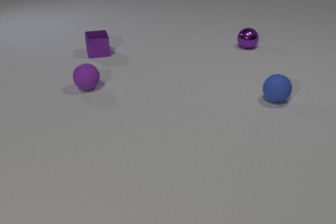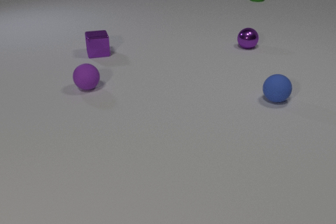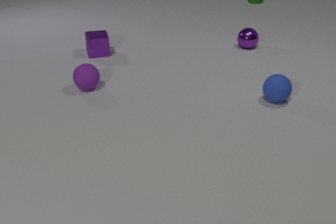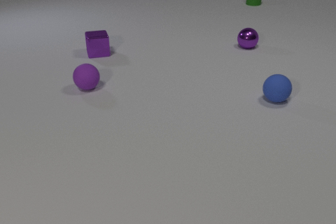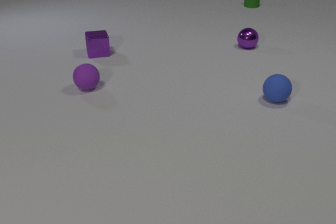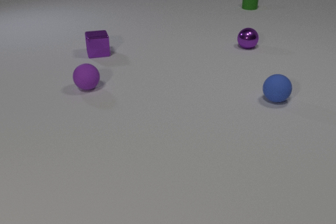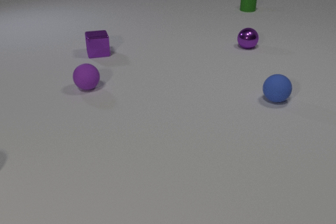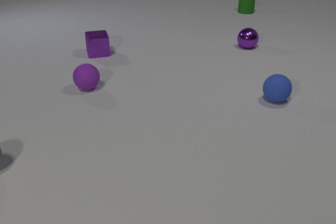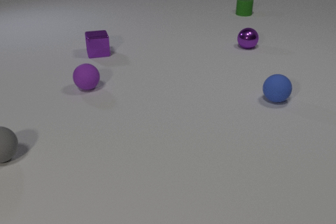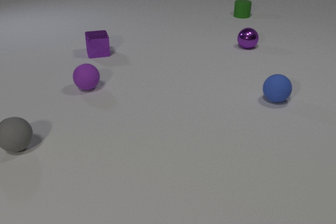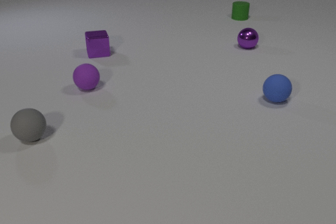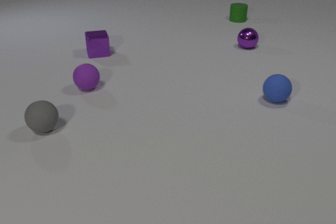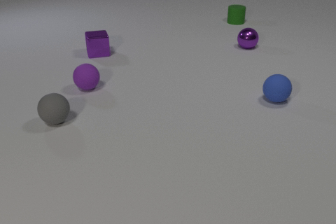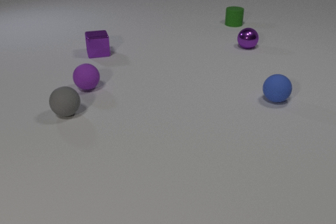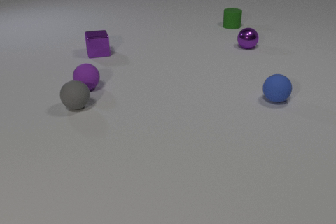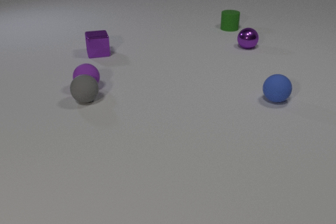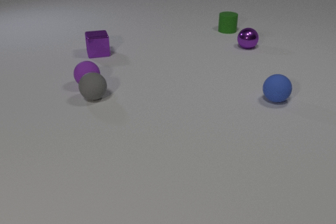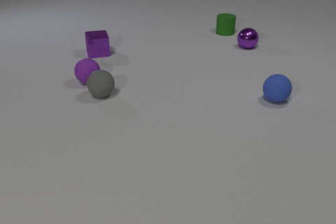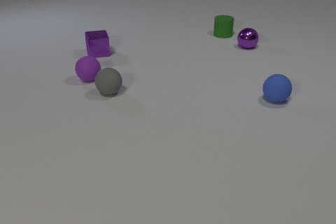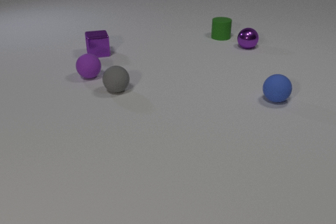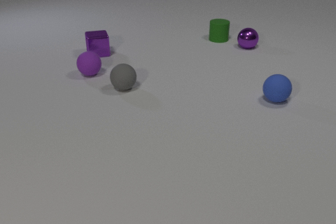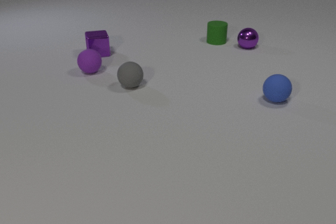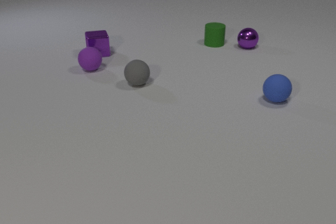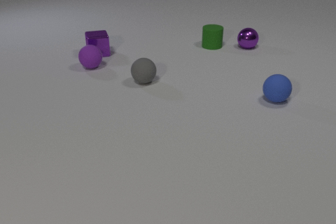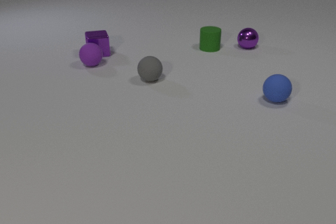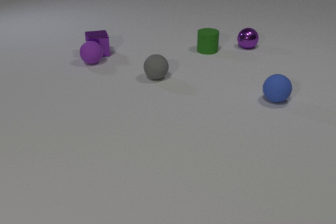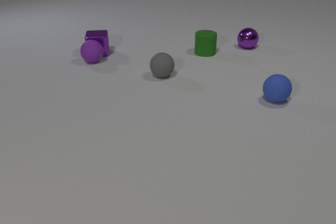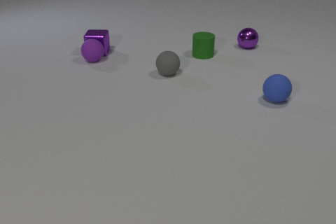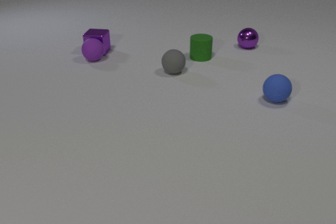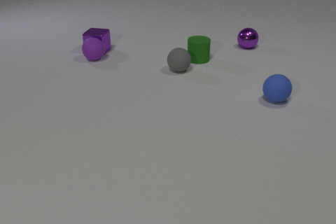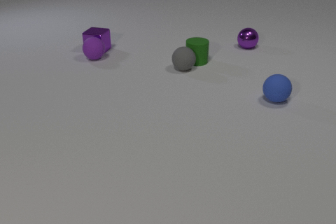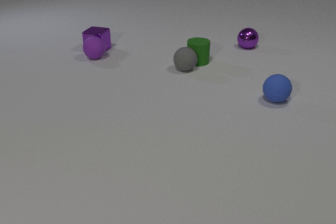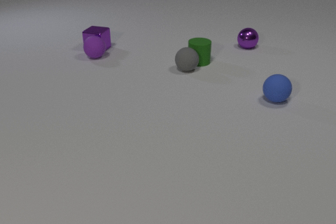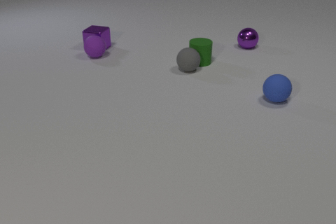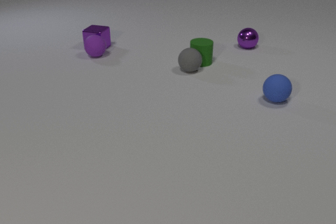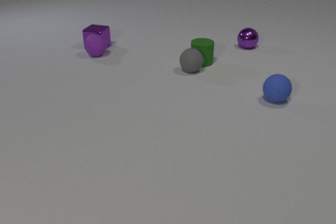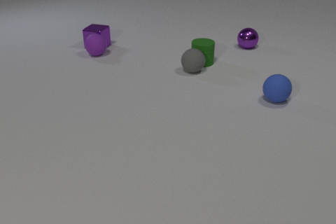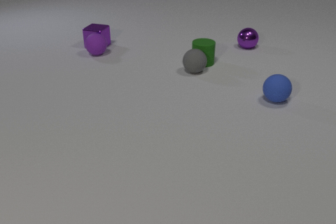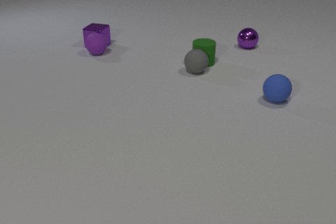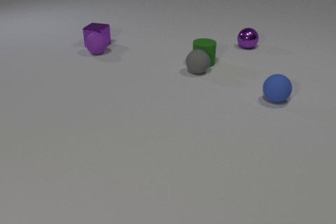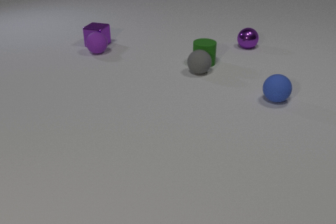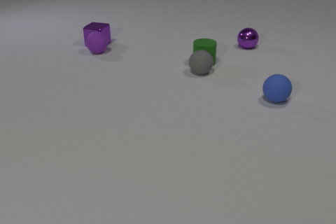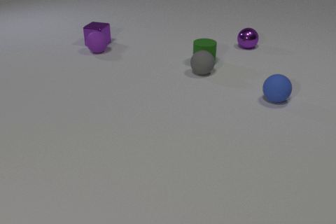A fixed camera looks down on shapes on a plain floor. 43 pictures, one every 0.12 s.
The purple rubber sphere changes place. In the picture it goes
away from the camera.
The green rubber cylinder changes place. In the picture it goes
toward the camera.
0.00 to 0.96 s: The gray rubber sphere comes in at the left edge, rolls to the right and away from the camera. The green rubber cylinder slides toward the camera.
0.96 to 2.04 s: The gray rubber sphere rolls to the right and away from the camera. The purple rubber sphere rolls away from the camera. The green rubber cylinder slides toward the camera. The gray rubber sphere and the purple rubber sphere collide.
2.04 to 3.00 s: The gray rubber sphere rolls to the right and away from the camera. The purple rubber sphere rolls away from the camera. The green rubber cylinder slides toward the camera. The purple rubber sphere and the purple metal cube collide.
3.00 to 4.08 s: The gray rubber sphere rolls to the right and away from the camera. The purple rubber sphere rolls away from the camera. The green rubber cylinder slides toward the camera. The purple metal cube slides away from the camera, spins so that its near face slides to the left, clockwise seen from above. The gray rubber sphere and the green rubber cylinder collide.
4.08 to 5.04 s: The gray rubber sphere rolls to the right and toward the camera. The purple rubber sphere rolls away from the camera. The purple metal cube slides away from the camera.
Are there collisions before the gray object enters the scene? no.
What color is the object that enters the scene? gray.
How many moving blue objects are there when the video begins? 0.
